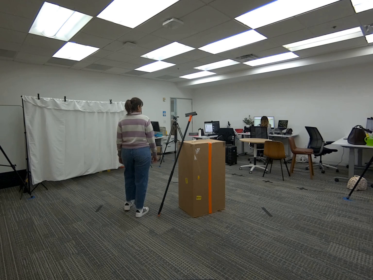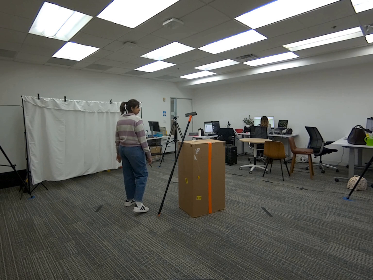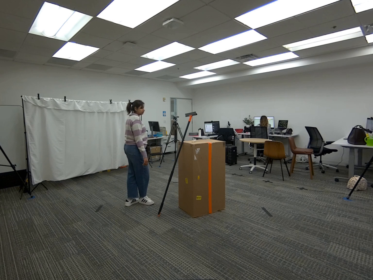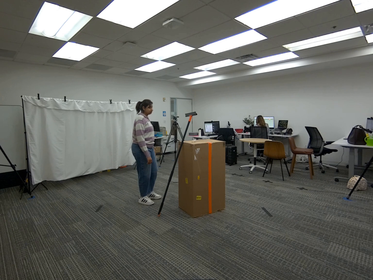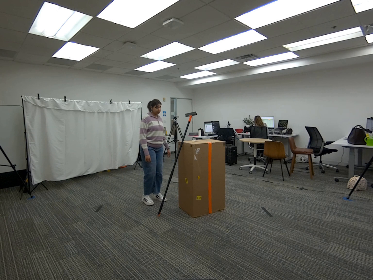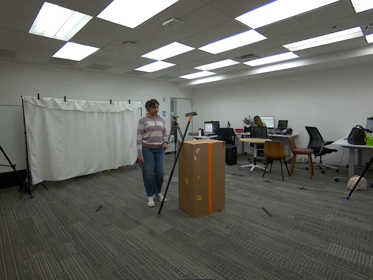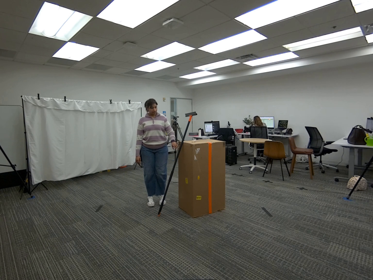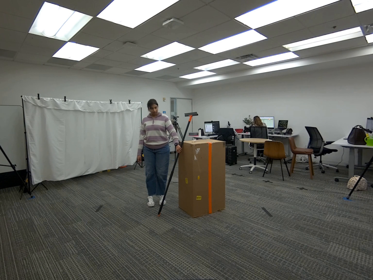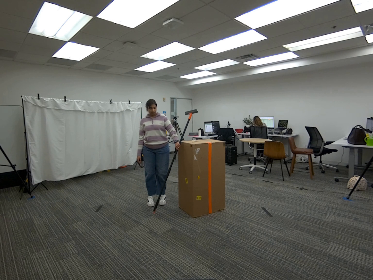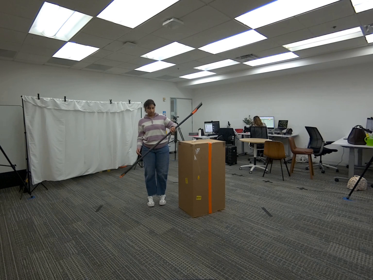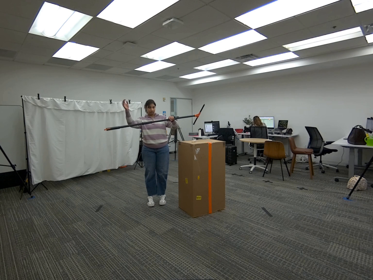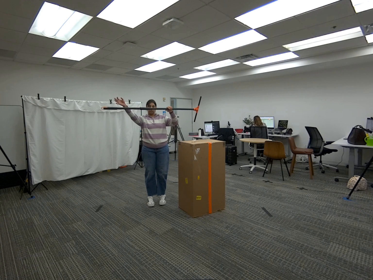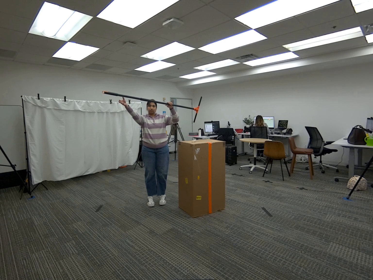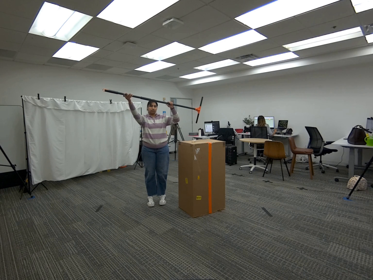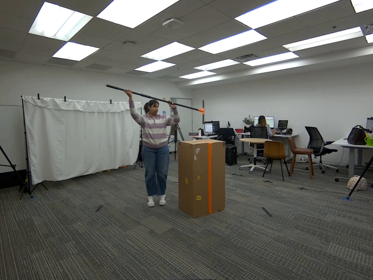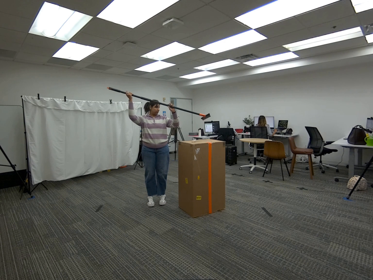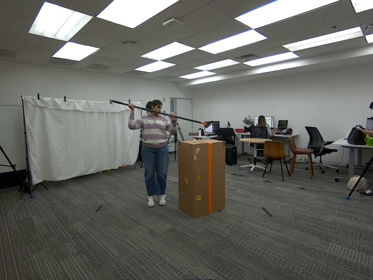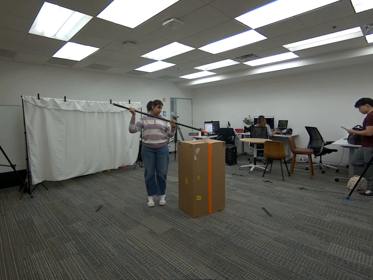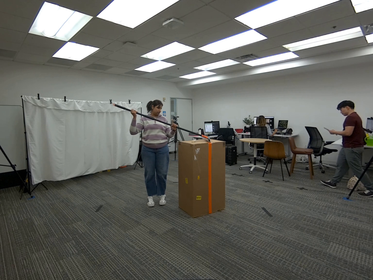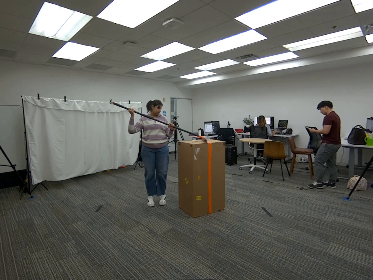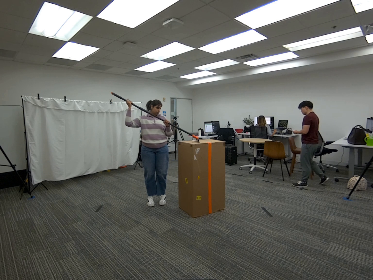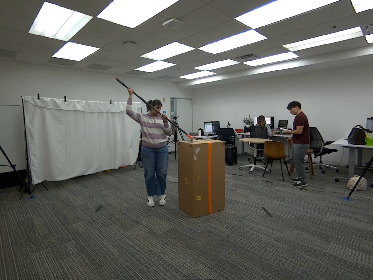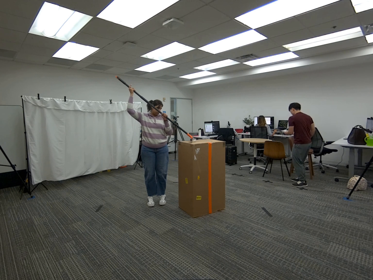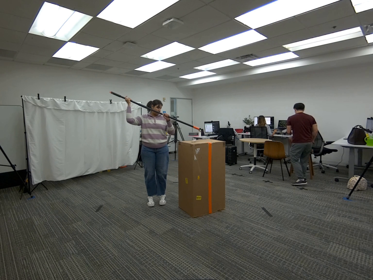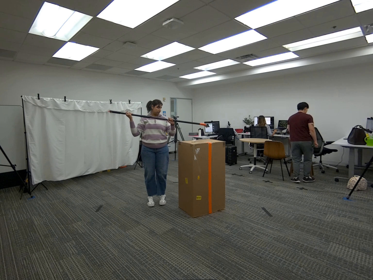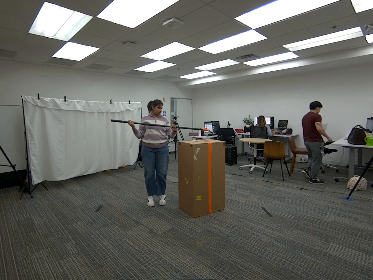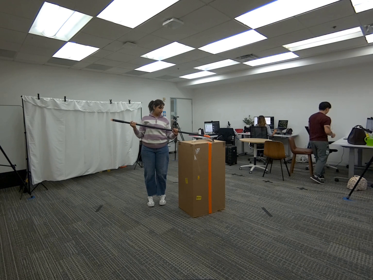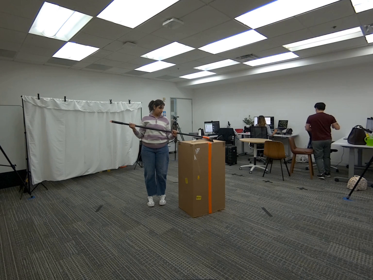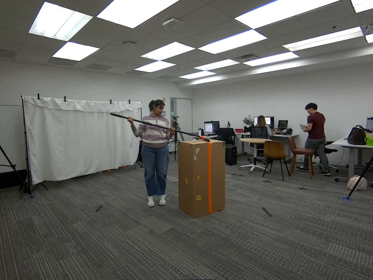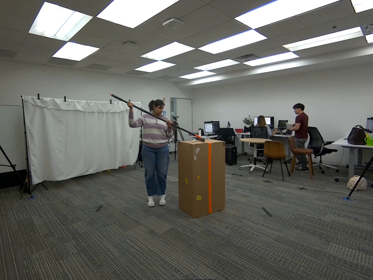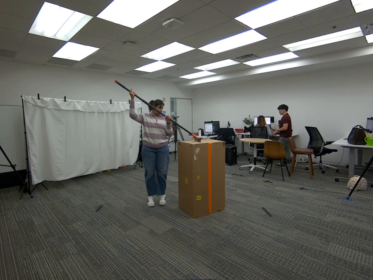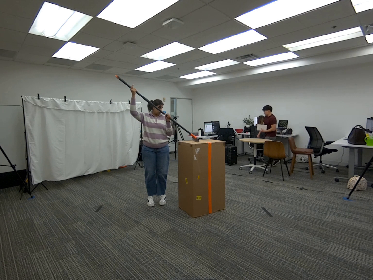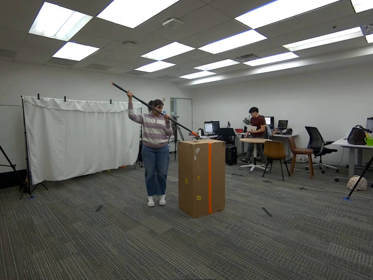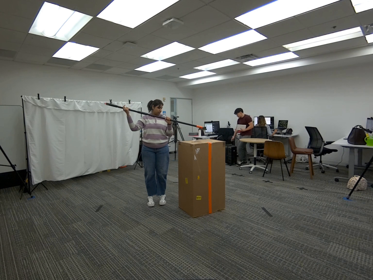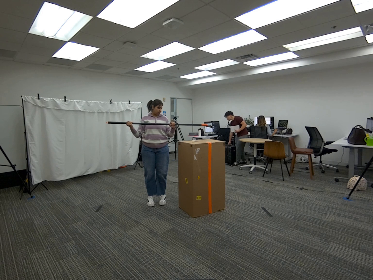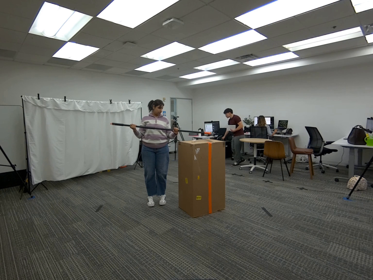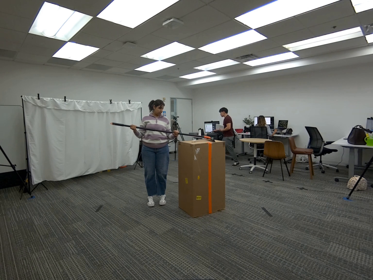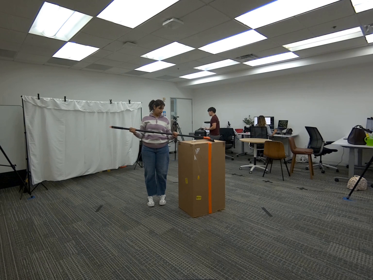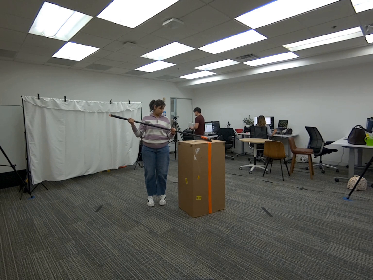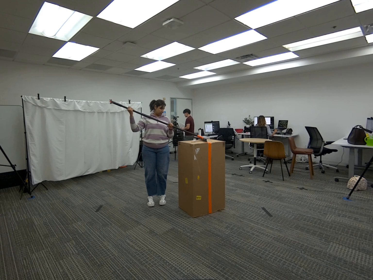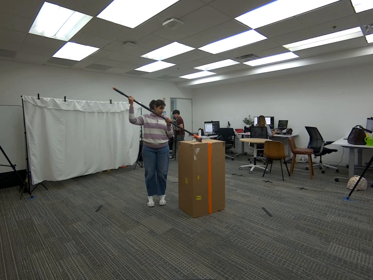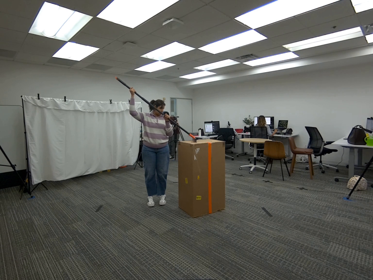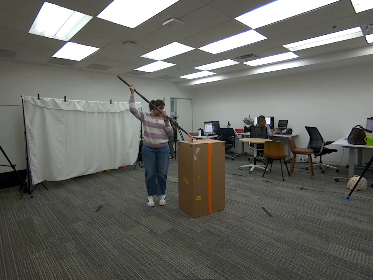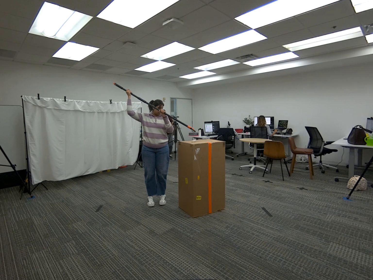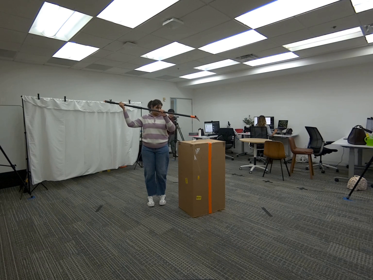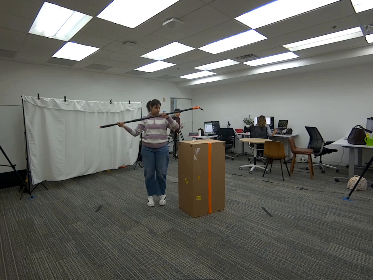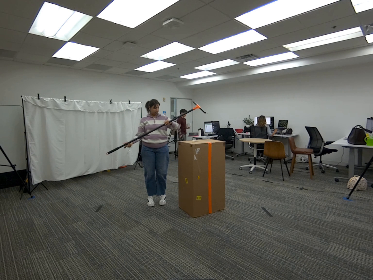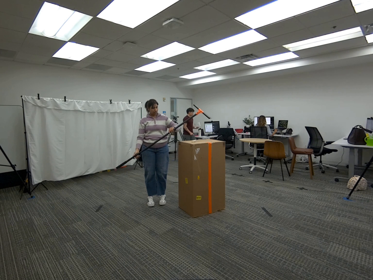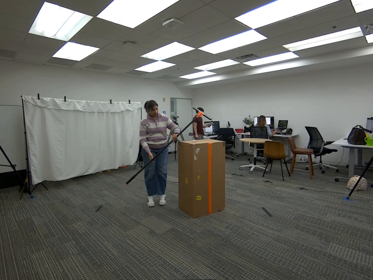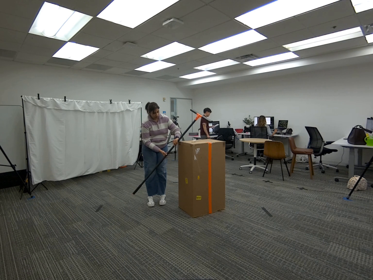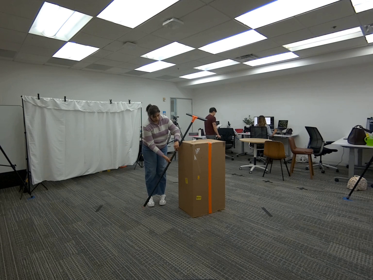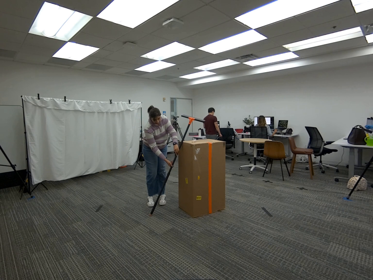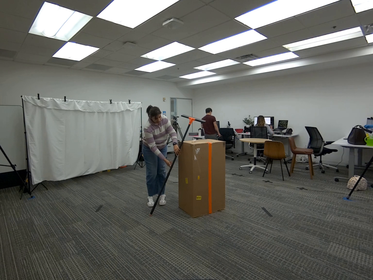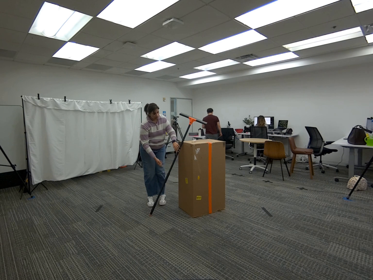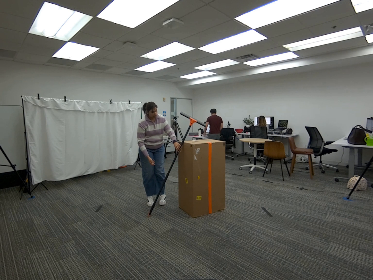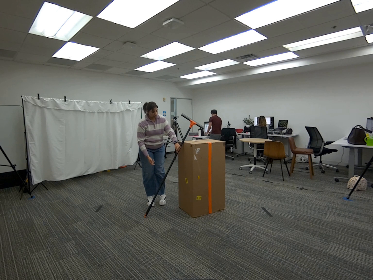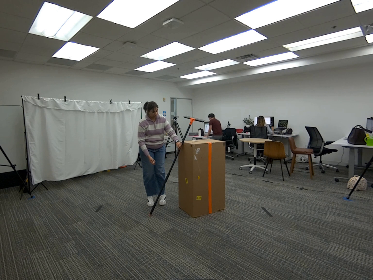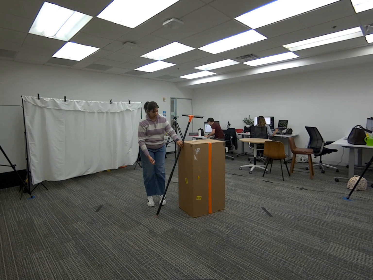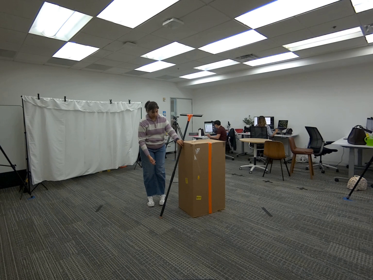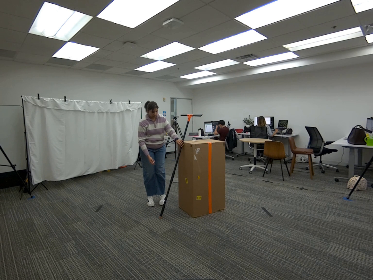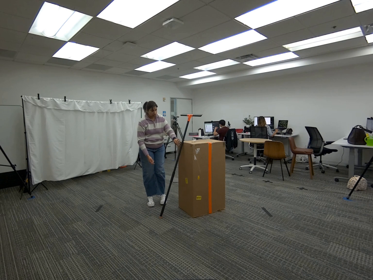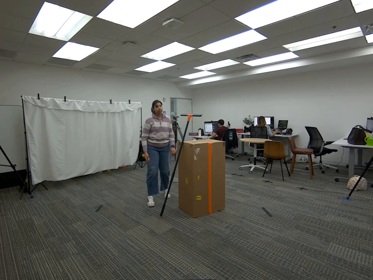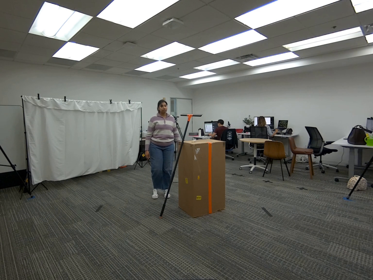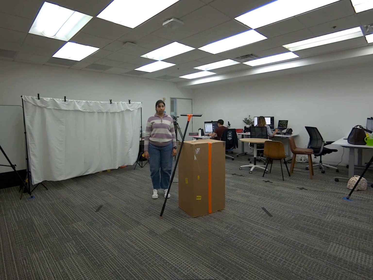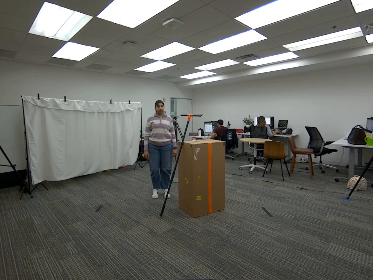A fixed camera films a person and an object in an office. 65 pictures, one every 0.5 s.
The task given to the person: Walk over to the squeegee leaning on giant cardboard box and pick up the squeegee using both hands and perform sweeping motions over the giant cardboard box.
